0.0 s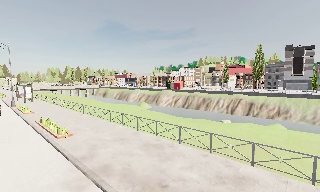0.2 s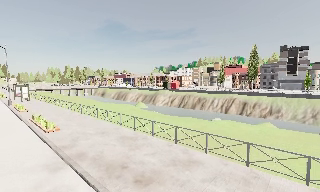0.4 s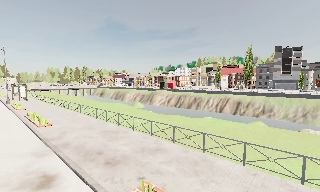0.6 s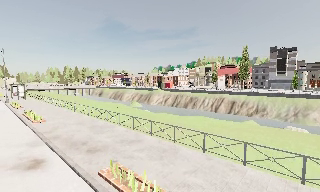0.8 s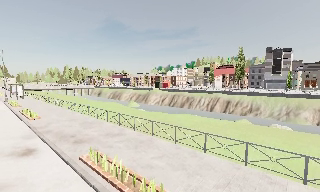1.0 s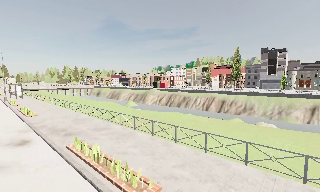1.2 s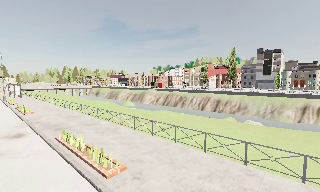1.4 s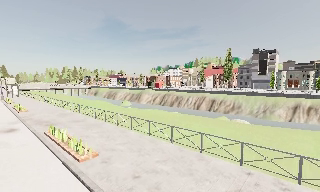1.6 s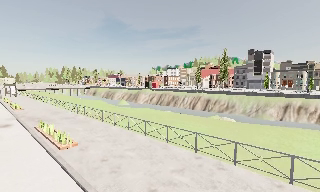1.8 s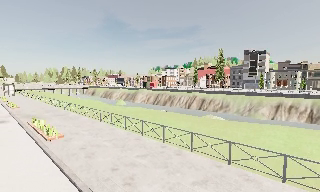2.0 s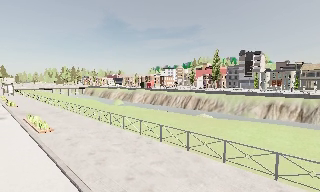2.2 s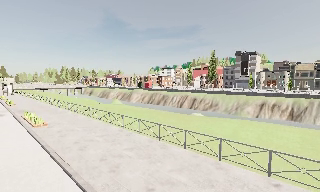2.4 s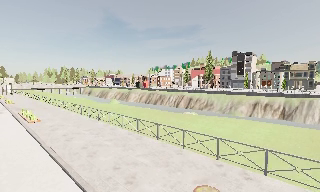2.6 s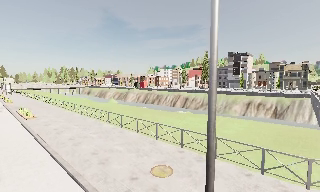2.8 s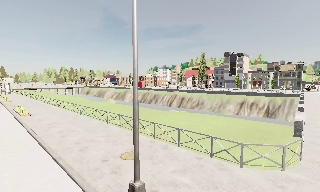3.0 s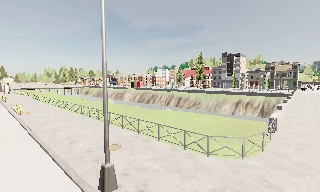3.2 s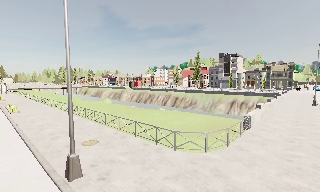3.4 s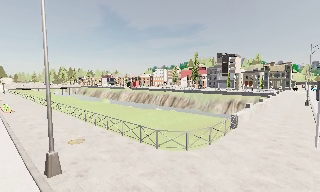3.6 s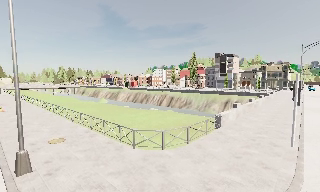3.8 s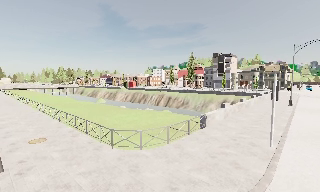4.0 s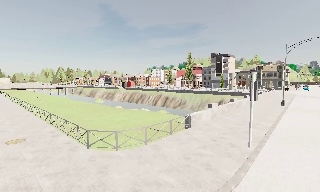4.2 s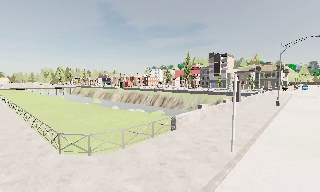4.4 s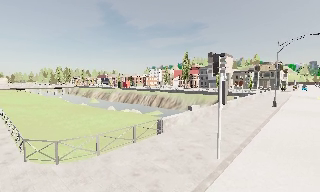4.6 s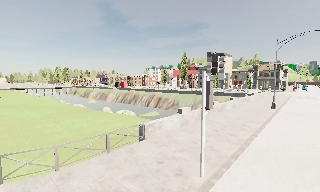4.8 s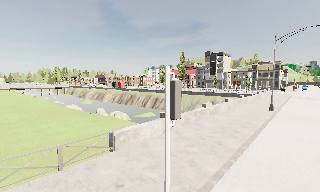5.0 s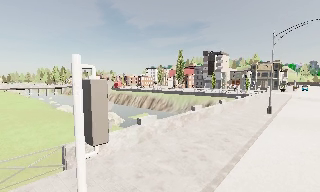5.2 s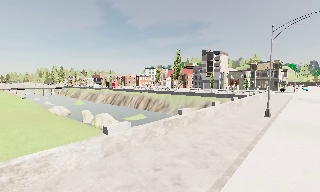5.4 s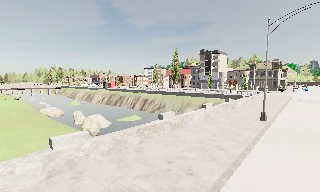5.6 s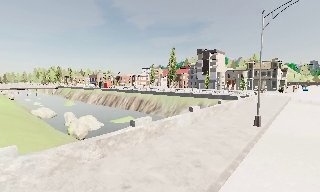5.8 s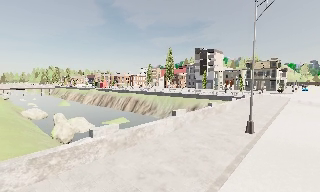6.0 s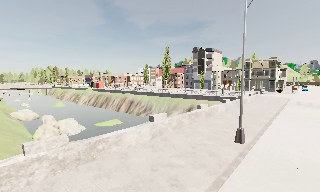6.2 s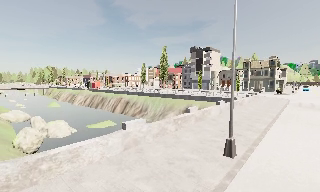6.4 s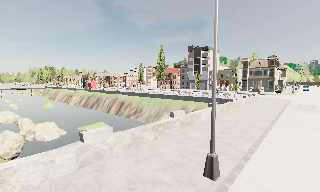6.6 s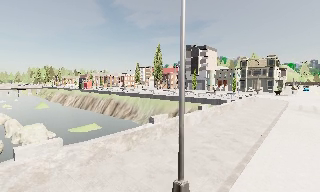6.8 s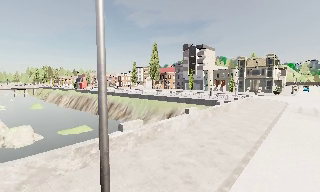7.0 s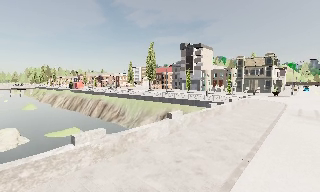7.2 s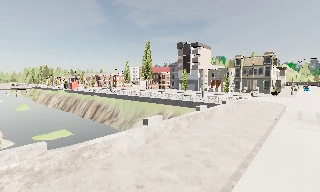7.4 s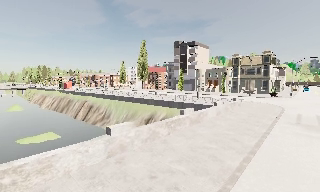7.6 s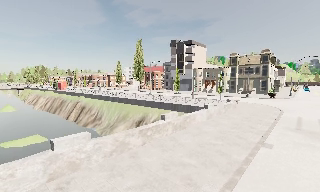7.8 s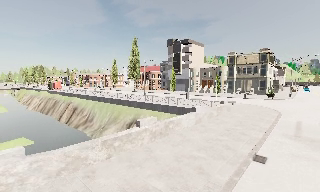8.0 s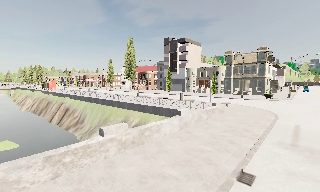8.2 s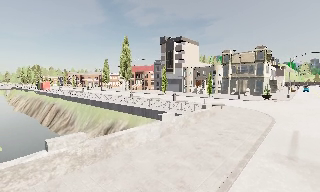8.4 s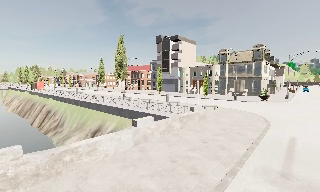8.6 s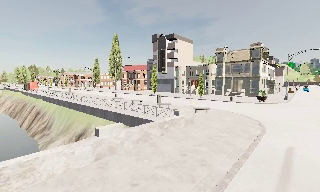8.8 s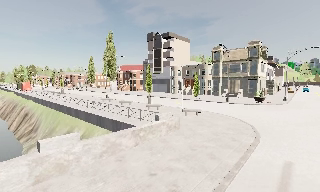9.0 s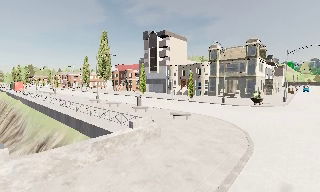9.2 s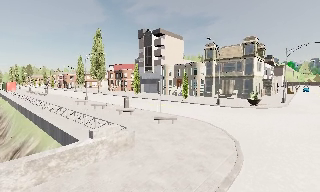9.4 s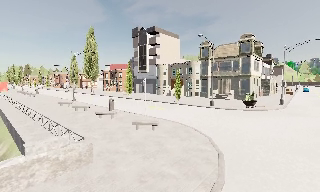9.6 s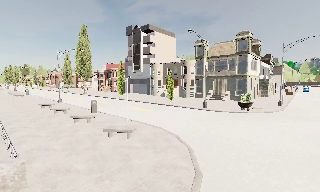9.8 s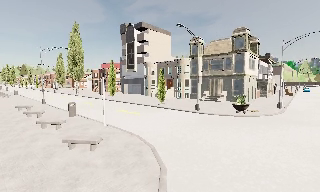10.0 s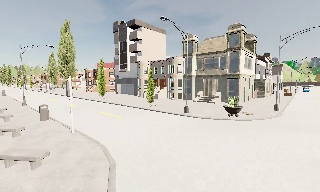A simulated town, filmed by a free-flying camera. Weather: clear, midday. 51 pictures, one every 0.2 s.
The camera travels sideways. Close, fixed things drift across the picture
to the left.
0.0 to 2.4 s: The camera travels to its right and backward, about 19 m, so close, fixed things drift to the left.
2.4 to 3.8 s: The camera travels to its right and backward, about 8 m, so close, fixed things drift to the left. It loses speed.
3.8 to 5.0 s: The camera travels to its right and forward, about 8 m, so close, fixed things drift to the left. It gains speed.
5.0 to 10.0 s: The camera travels forward and to its right, about 45 m, so what stands in front looms larger.
The film runs backward here.
